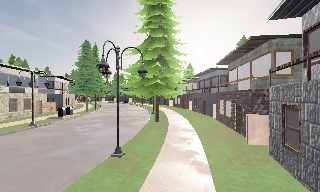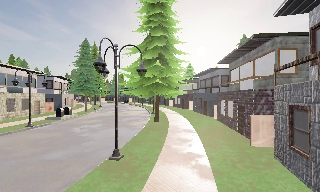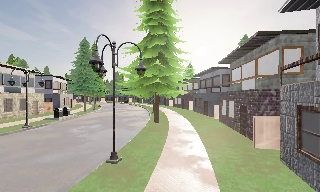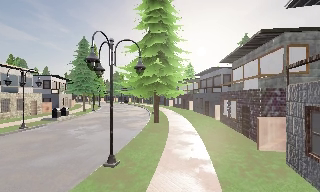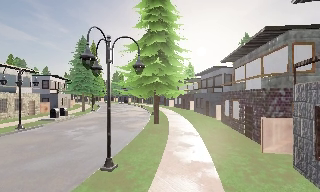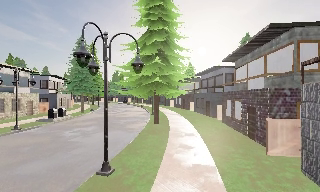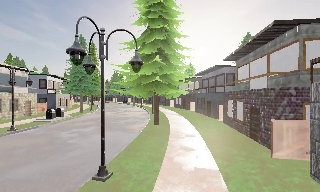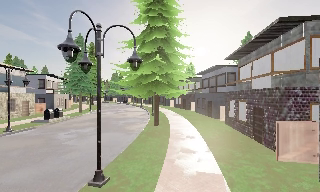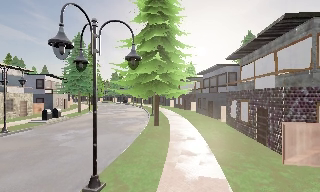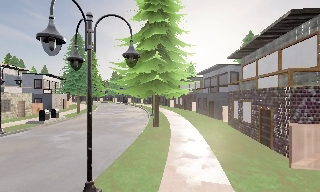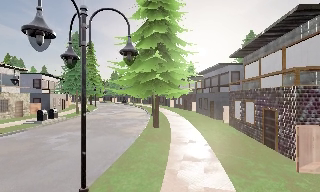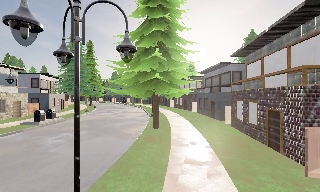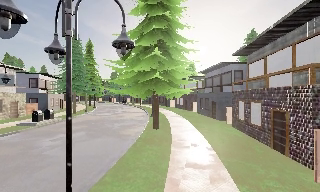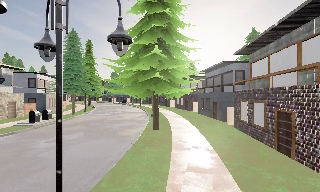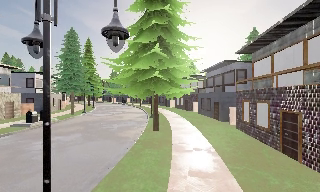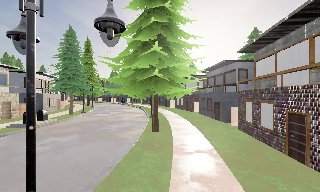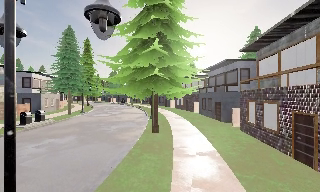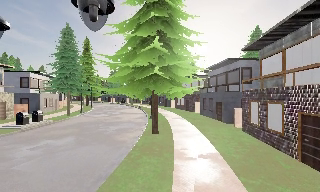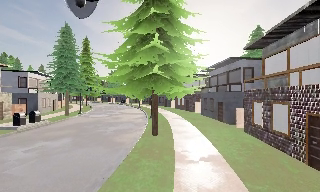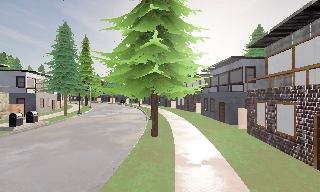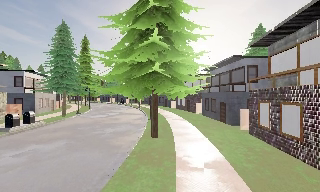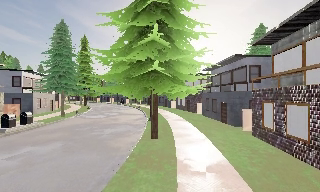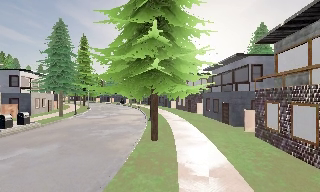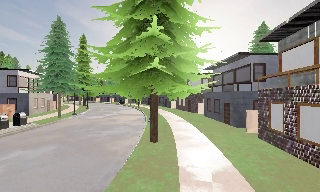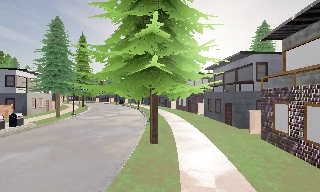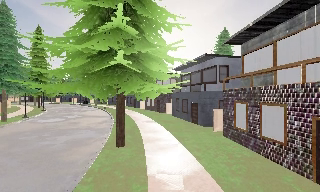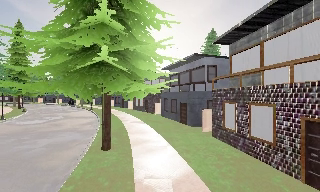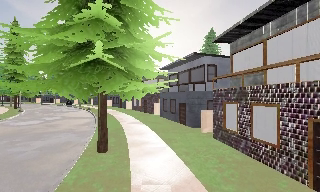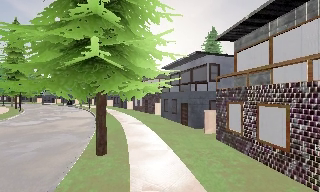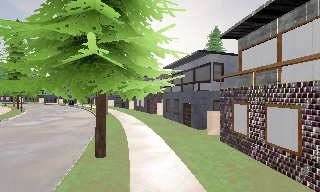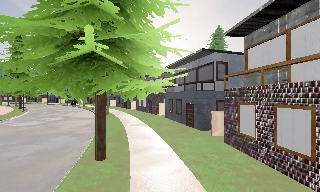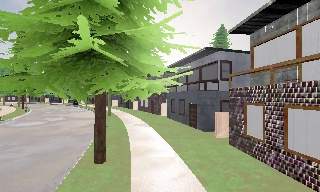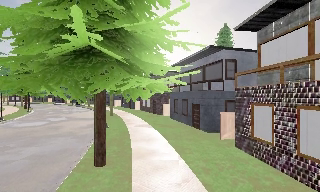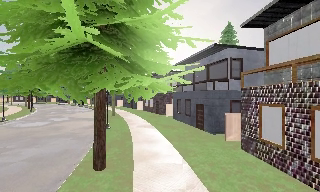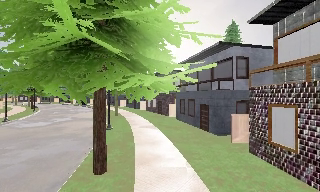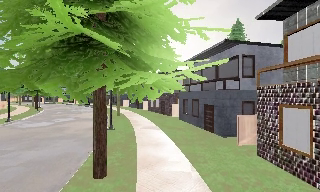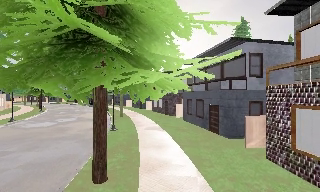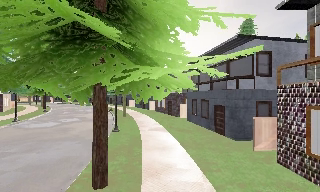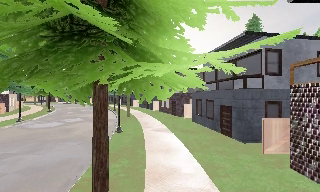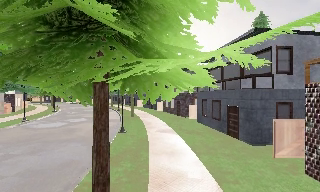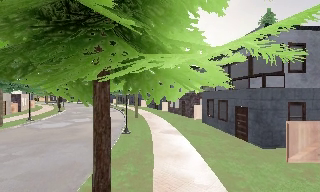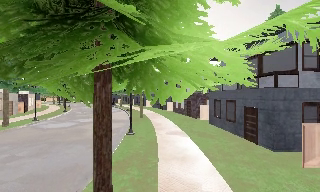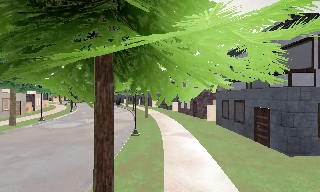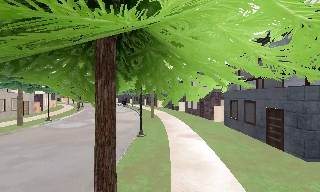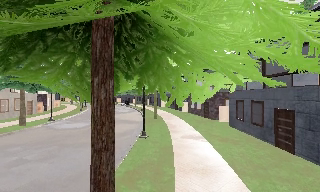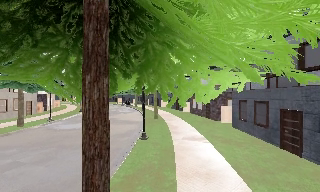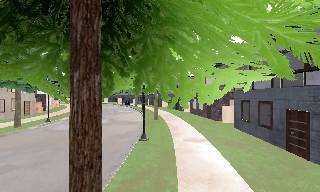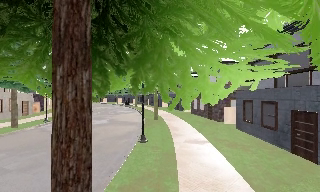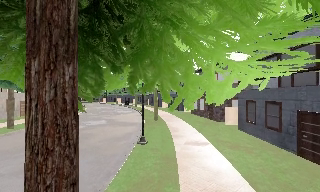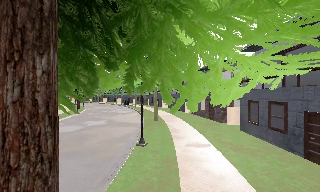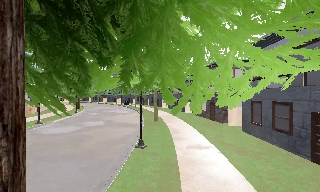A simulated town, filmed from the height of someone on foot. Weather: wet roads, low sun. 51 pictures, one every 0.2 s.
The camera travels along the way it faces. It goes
forward.
0.0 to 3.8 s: The camera travels forward, about 6 m, so what stands in front looms larger.
3.8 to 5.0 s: The camera swings to its right by about 10 degrees, and the scene slides to the left. It travels forward, about 2 m, so what stands in front looms larger.
5.0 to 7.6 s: The camera travels forward, about 4 m, so what stands in front looms larger.
7.6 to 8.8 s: The camera pans to its left, which is counterclockwise from overhead, by about 10 degrees. It travels forward, about 2 m, so what stands in front looms larger.
8.8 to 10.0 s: The camera travels forward, about 2 m, so what stands in front looms larger.
The film runs forward here.
